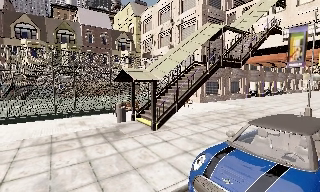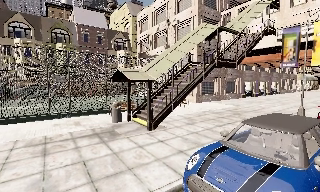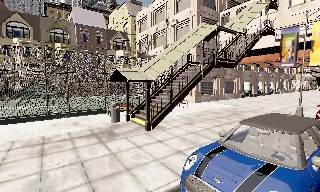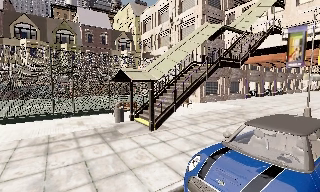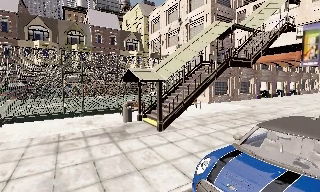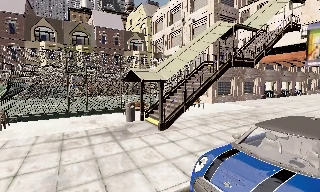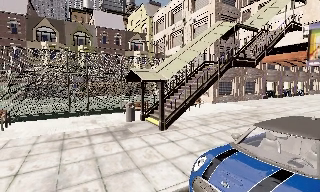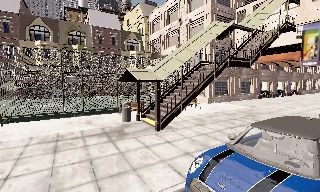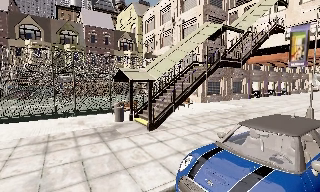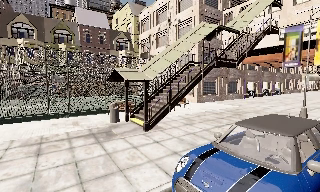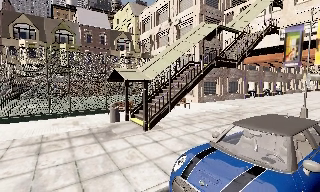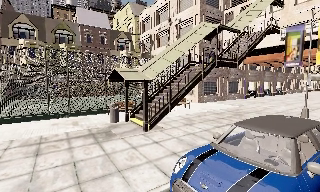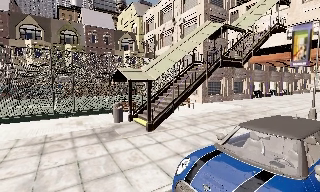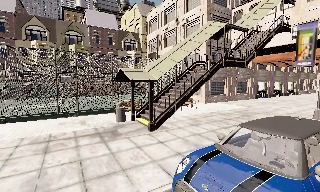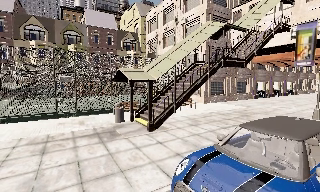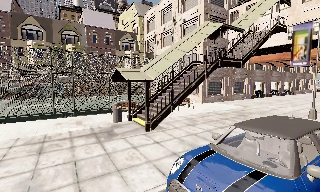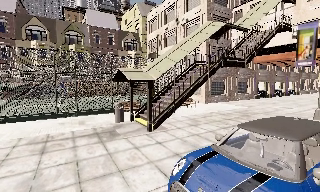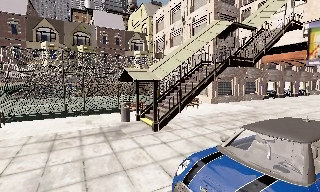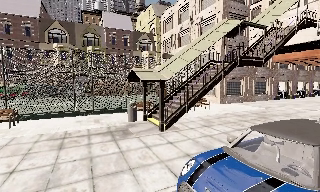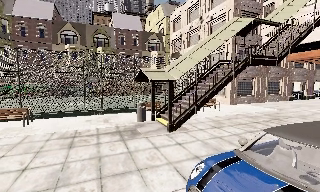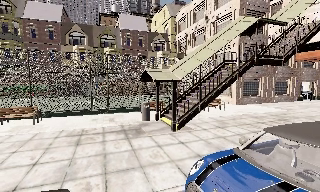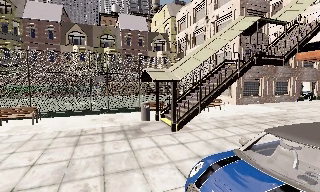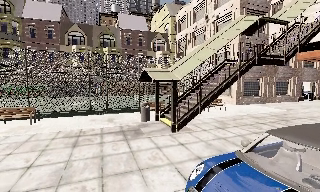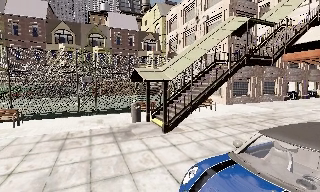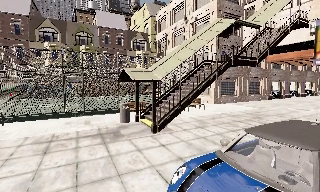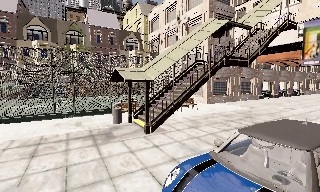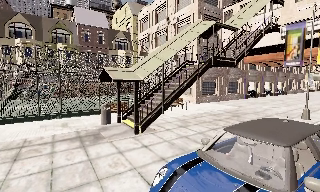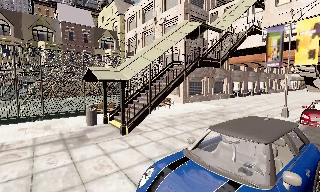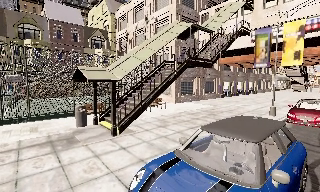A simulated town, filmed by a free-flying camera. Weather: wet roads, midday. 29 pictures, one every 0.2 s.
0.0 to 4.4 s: The scene slides to the right, as the camera pans about 15 degrees to its left. It travels to its right, about 1 m.
4.4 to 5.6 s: The scene slides to the left, as the camera pans about 20 degrees to its right.
The film runs backward here.
